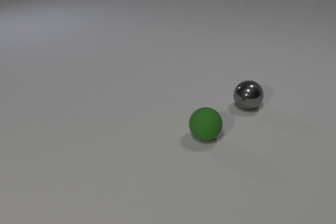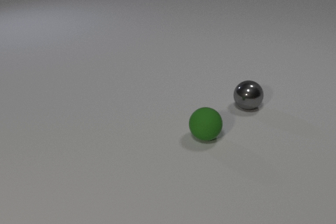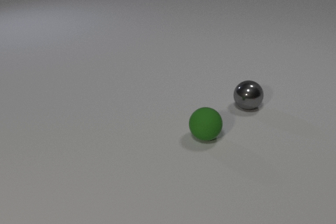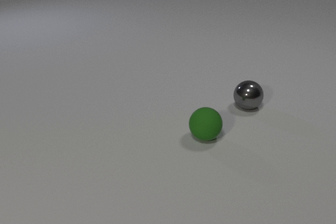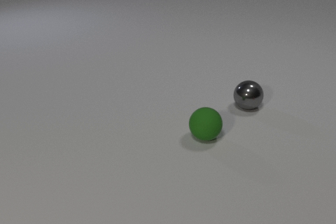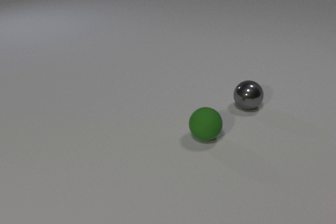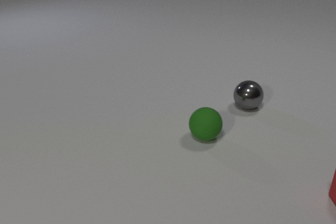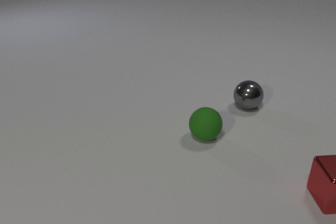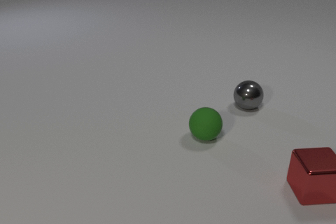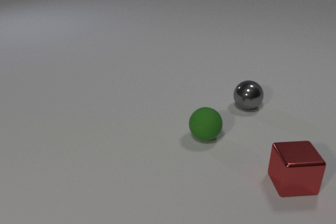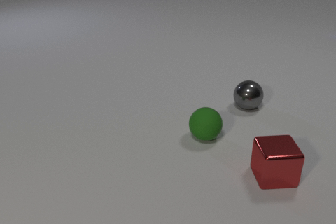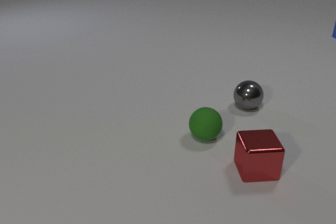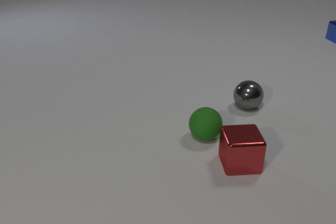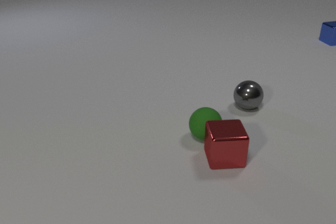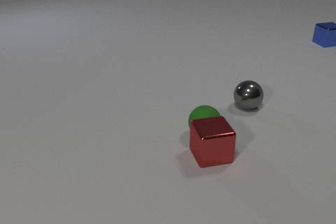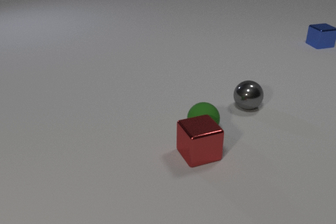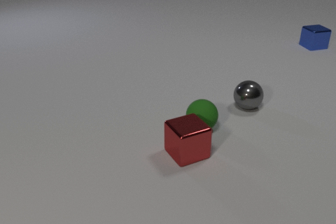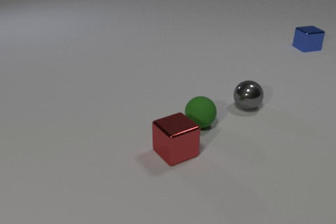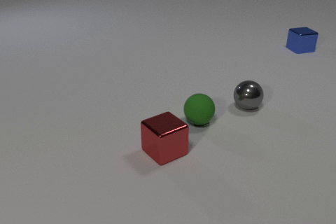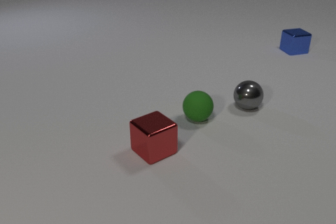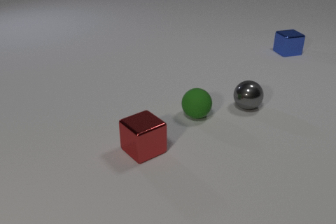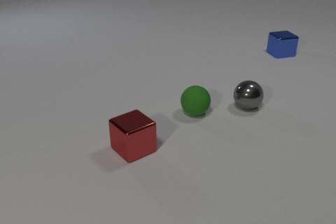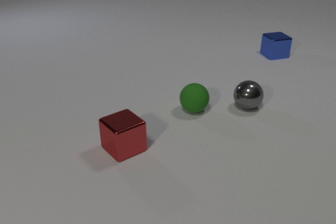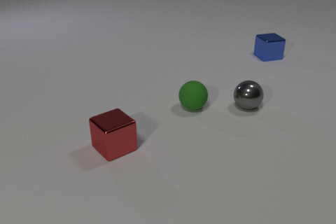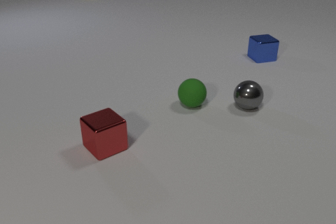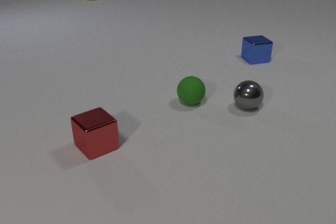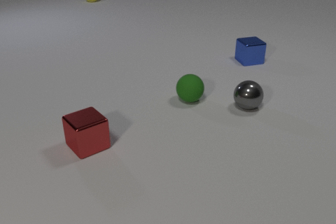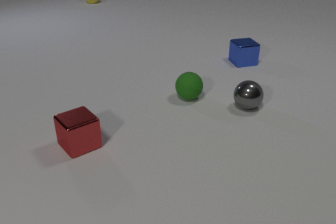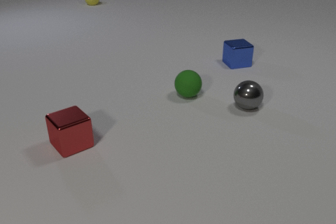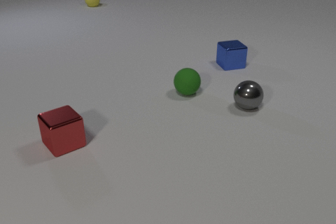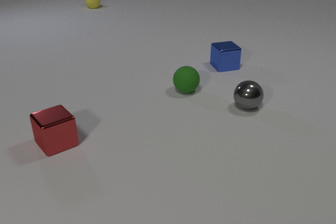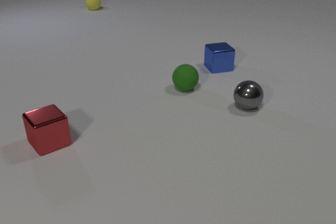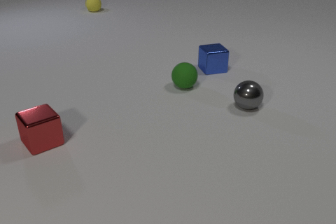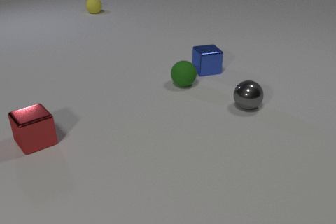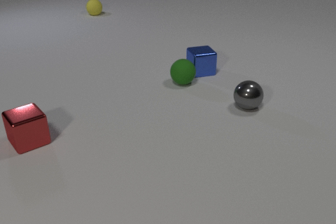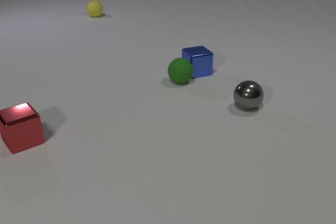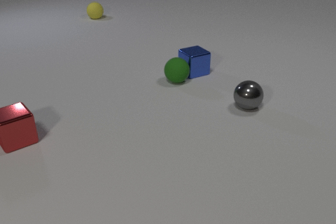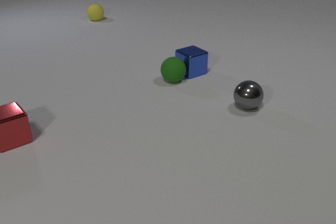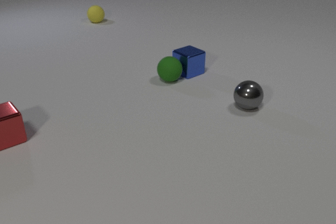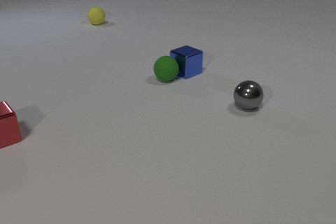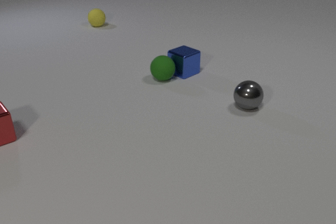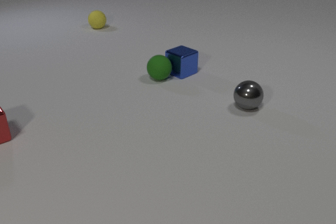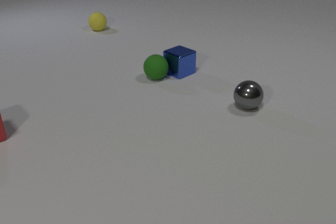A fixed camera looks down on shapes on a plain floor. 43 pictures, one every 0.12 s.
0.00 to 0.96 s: The red metal cube comes in at the right edge, slides to the left.
0.96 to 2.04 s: The red metal cube slides to the left, spins counterclockwise seen from above by about 30 degrees, its near face sliding to the right. The green rubber sphere rolls away from the camera. The blue metal cube comes in at the right edge, slides toward the camera and to the left. The red metal cube and the green rubber sphere collide.
2.04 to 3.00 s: The red metal cube slides to the left. The green rubber sphere rolls away from the camera. The blue metal cube slides to the left and toward the camera. The yellow rubber sphere comes in at the top edge, rolls toward the camera.
3.00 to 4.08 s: The red metal cube slides to the left and away from the camera. The green rubber sphere rolls away from the camera. The blue metal cube slides to the left and toward the camera. The yellow rubber sphere rolls toward the camera.
4.08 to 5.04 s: The red metal cube slides to the left and away from the camera. The green rubber sphere rolls to the left and away from the camera. The blue metal cube slides to the left, spins counterclockwise seen from above by about 30 degrees, its near face sliding to the right. The yellow rubber sphere rolls toward the camera. The green rubber sphere and the blue metal cube collide.
How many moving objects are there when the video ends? 4.
What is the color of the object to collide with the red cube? green.
Are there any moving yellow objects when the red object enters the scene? no.
